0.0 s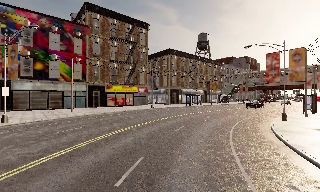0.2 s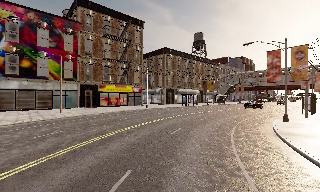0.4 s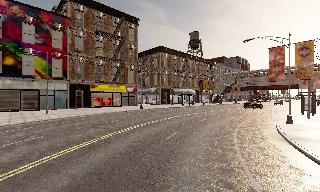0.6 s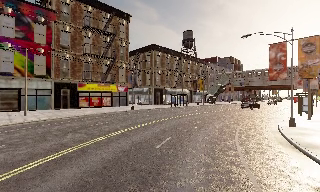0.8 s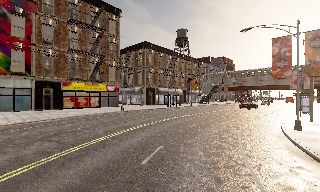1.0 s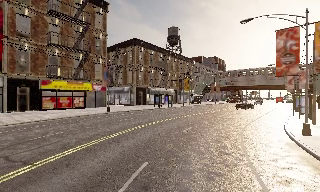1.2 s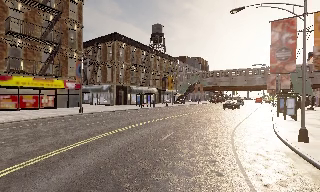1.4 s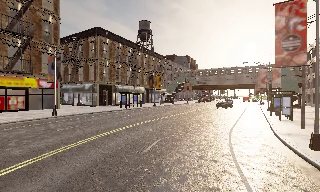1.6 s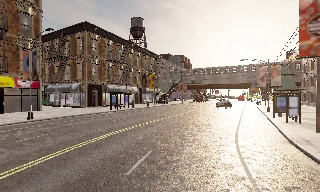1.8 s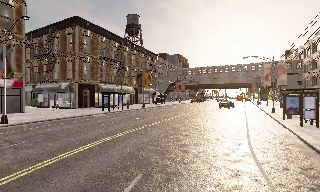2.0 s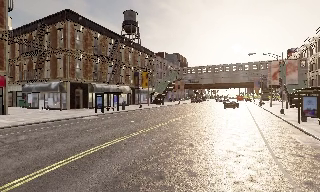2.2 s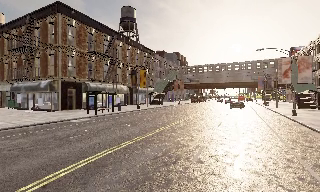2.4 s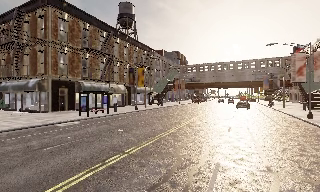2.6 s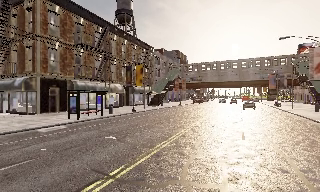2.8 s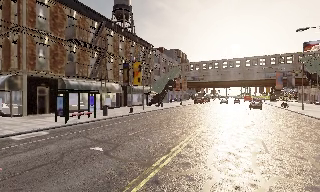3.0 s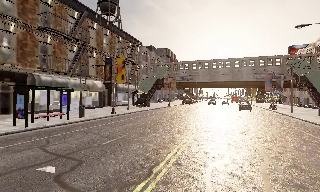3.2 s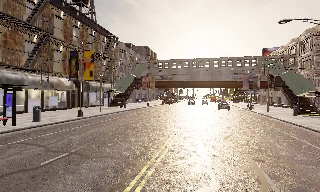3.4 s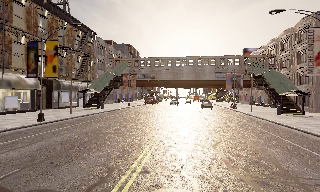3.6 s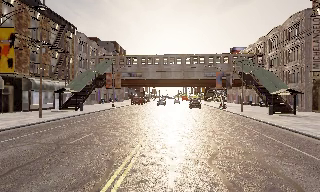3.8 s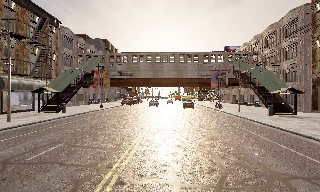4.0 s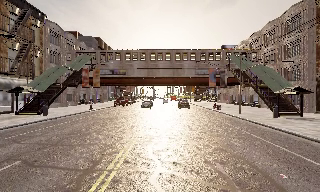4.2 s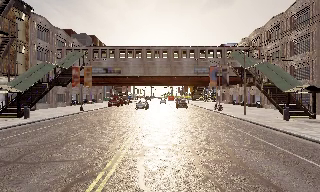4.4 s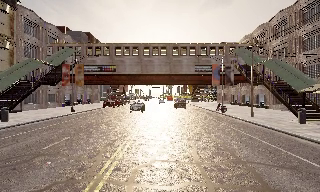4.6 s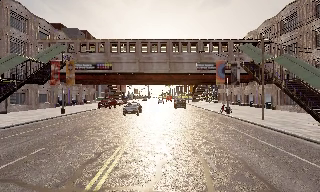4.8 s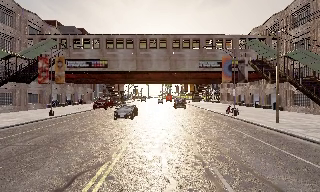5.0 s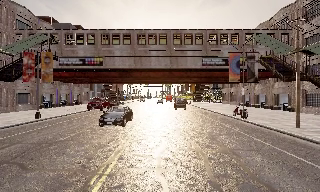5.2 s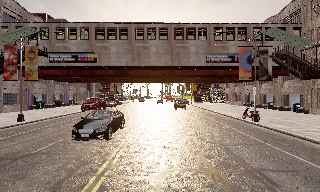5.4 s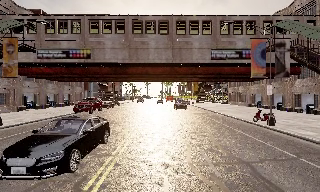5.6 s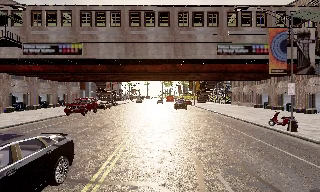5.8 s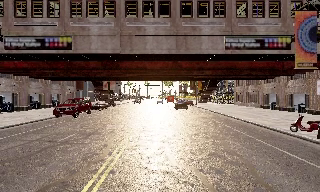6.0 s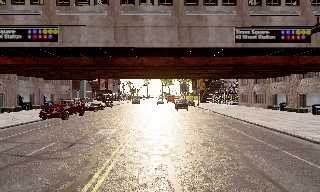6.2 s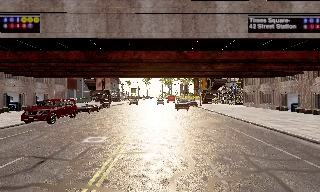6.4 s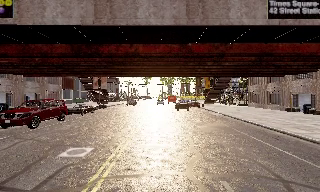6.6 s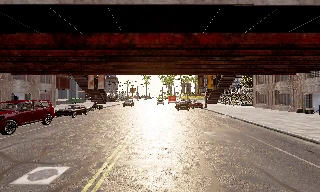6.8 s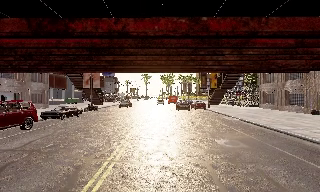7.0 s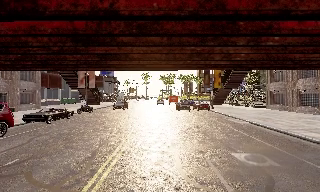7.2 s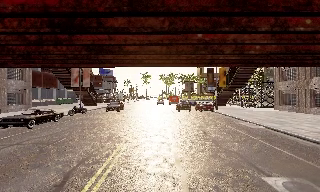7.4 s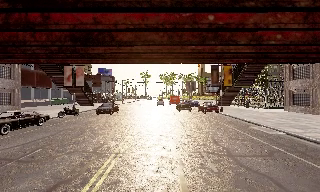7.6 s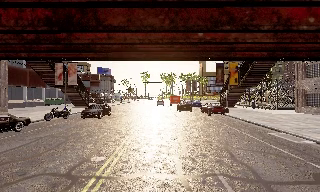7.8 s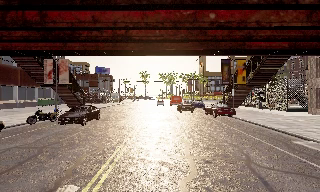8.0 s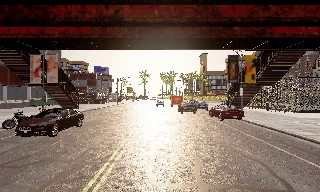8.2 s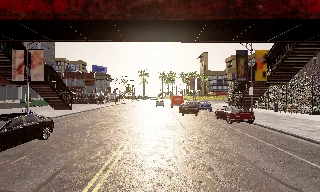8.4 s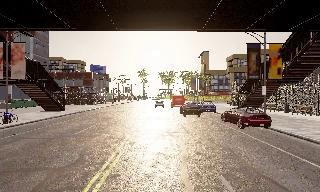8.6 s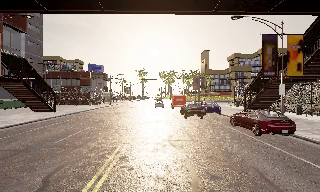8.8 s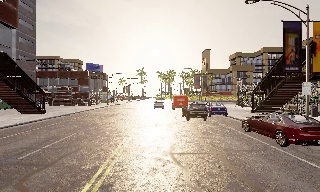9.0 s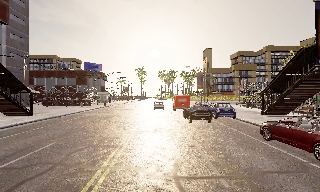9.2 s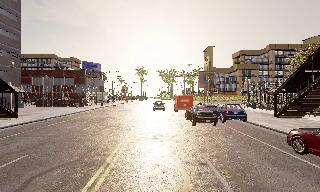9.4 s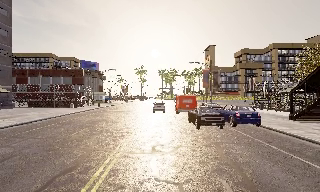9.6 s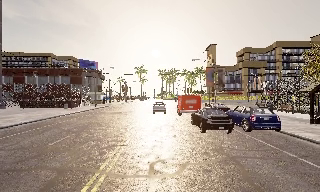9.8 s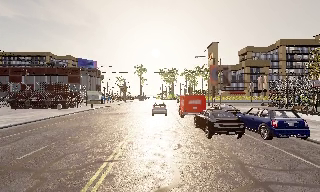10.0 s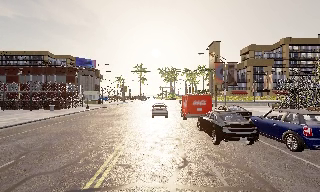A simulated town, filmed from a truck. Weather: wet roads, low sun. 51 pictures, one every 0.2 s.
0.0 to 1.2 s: The scene slides to the left, as the camera pans about 15 degrees to its right. It travels forward, about 9 m, so what stands in front looms larger. It gains speed.
1.2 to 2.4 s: The camera travels forward, about 12 m, so what stands in front looms larger.
2.4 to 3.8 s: The scene slides to the left, as the camera pans about 25 degrees to its right. It travels forward, about 14 m, so what stands in front looms larger.
3.8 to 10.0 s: The camera travels forward, about 60 m, so what stands in front looms larger.
The film runs forward here.
